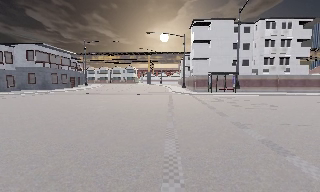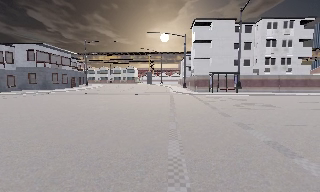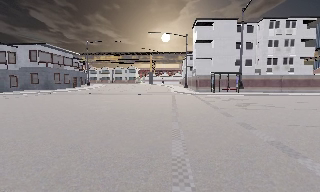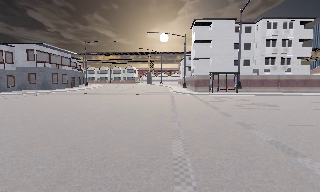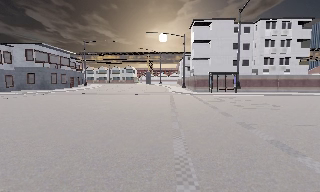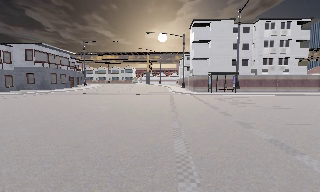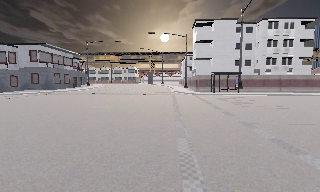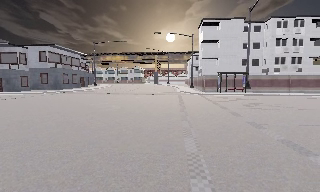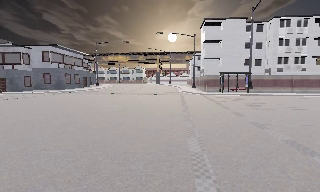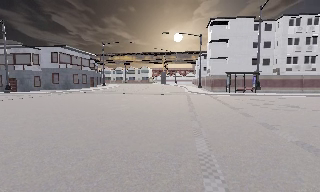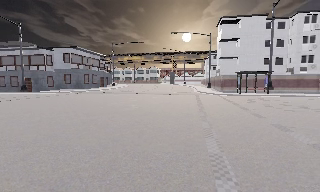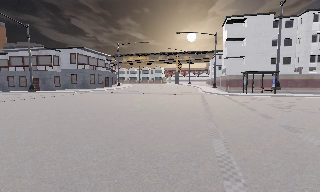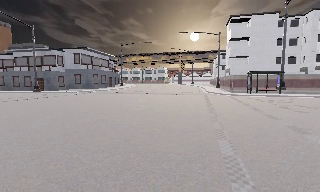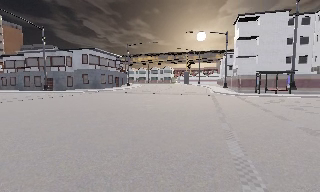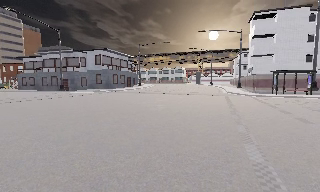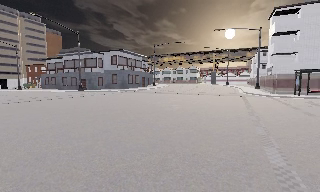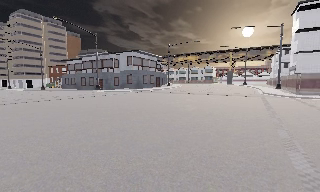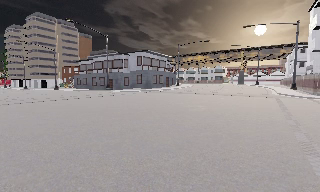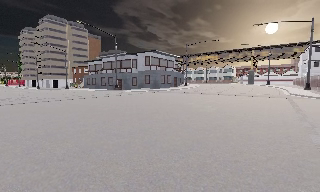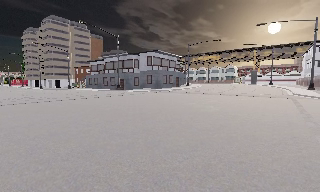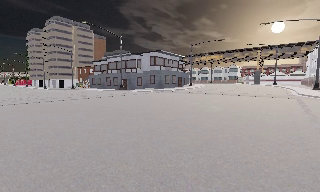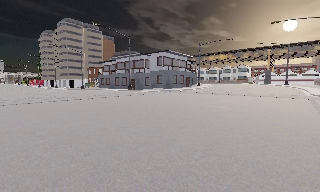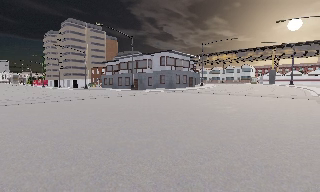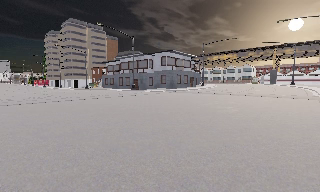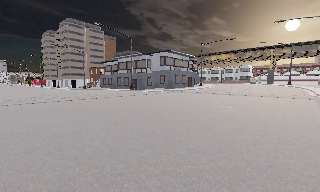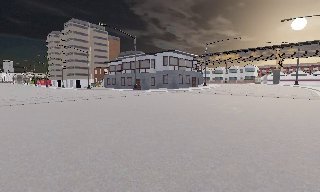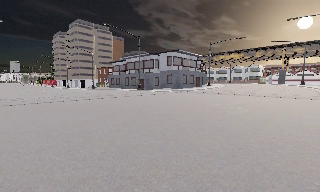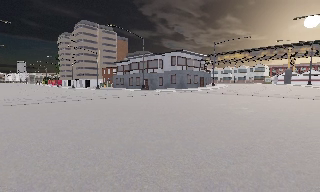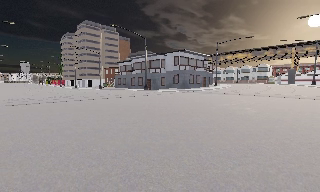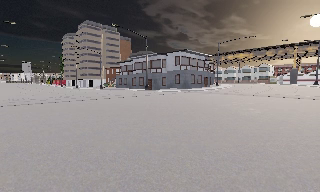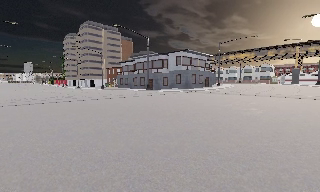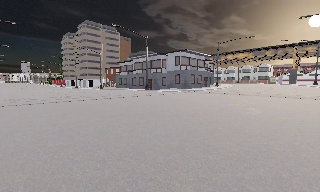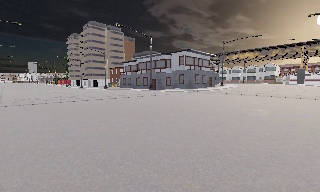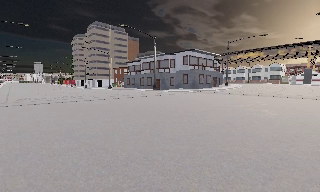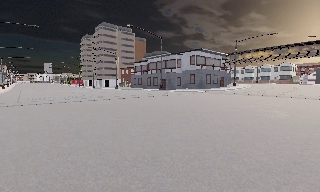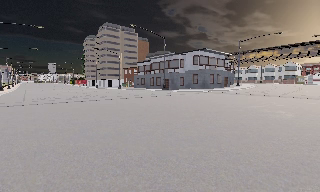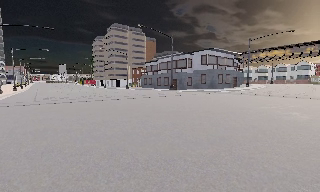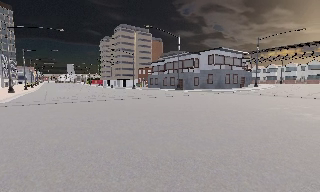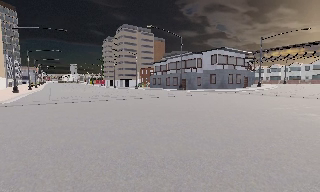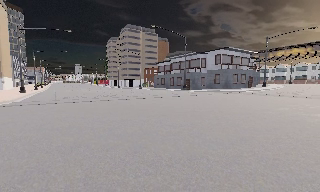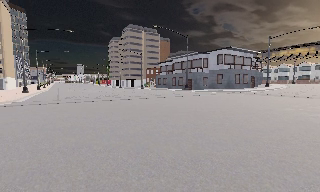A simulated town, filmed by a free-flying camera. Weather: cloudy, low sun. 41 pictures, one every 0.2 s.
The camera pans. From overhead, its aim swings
counterclockwise.
The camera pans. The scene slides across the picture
to the right.
0.0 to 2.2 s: The camera travels to its left, about 0.5 m, so close, fixed things drift to the right.
2.2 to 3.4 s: The camera pans to its left, which is counterclockwise from overhead, by about 20 degrees.
3.4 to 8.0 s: The camera pans to its left, which is counterclockwise from overhead, by about 25 degrees. It travels to its left and forward, about 1.5 m, so close, fixed things drift to the right.
The film runs backward here.
